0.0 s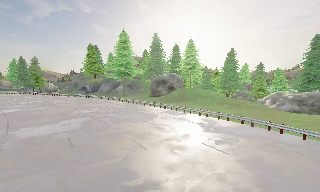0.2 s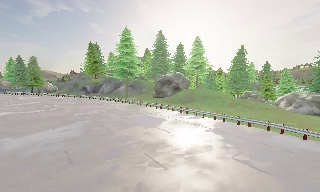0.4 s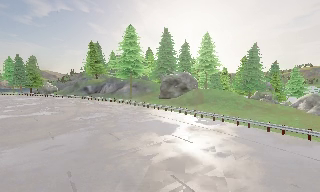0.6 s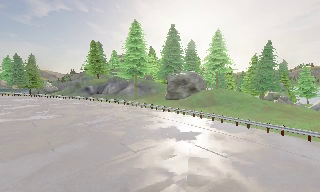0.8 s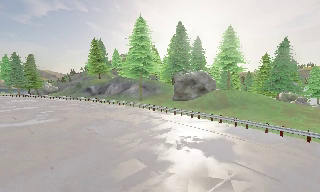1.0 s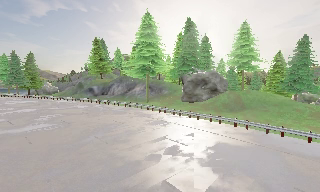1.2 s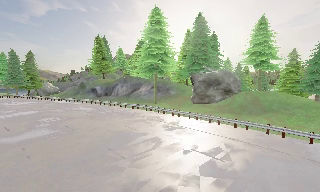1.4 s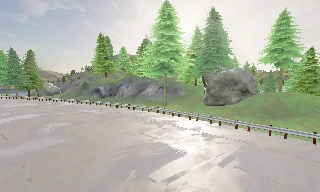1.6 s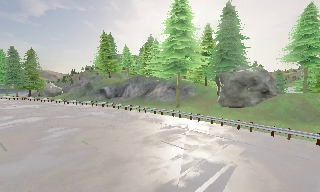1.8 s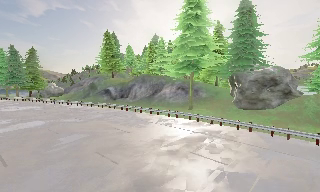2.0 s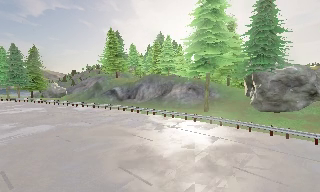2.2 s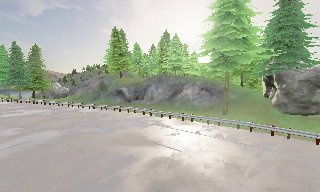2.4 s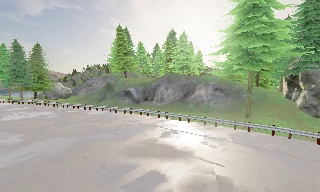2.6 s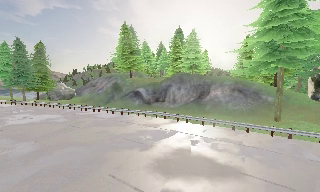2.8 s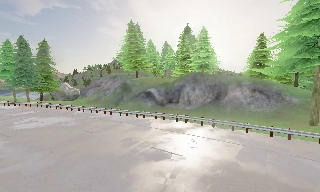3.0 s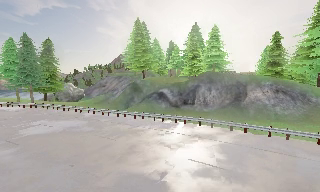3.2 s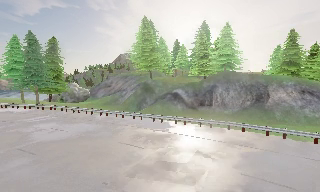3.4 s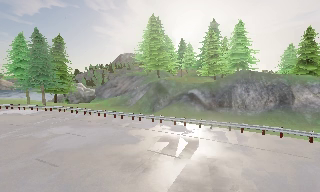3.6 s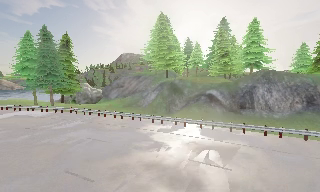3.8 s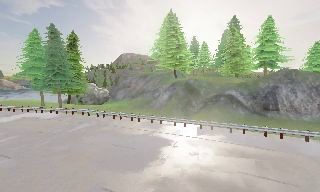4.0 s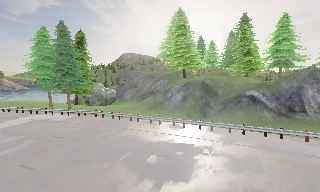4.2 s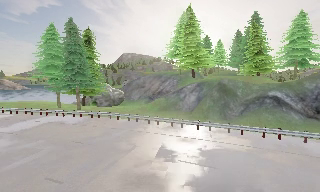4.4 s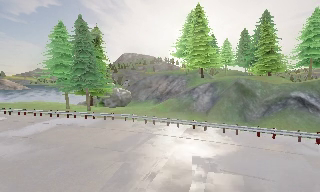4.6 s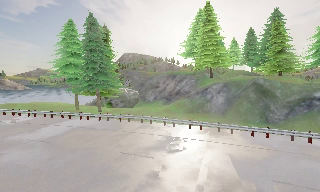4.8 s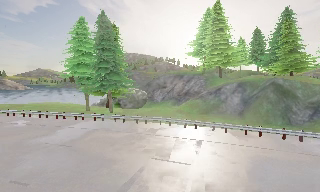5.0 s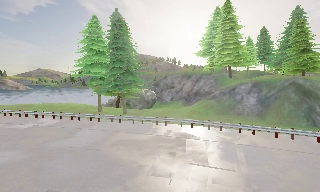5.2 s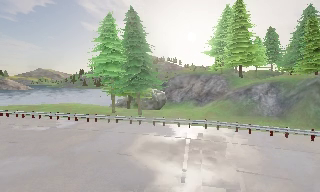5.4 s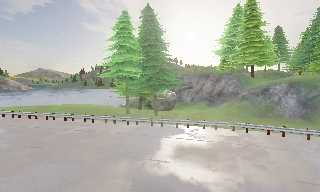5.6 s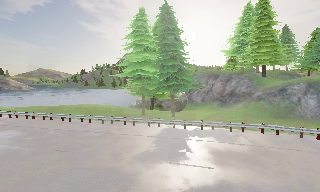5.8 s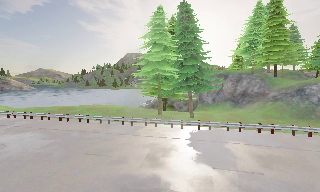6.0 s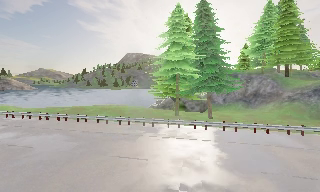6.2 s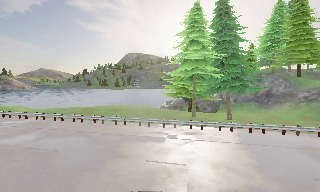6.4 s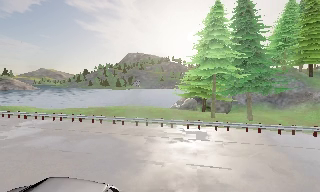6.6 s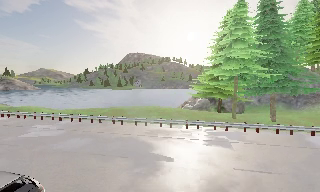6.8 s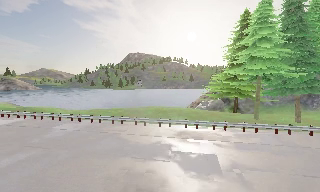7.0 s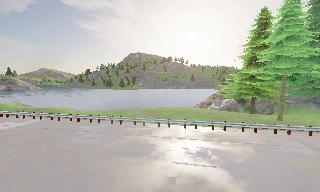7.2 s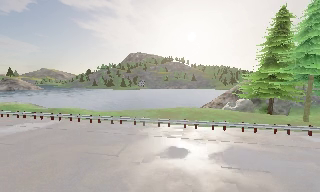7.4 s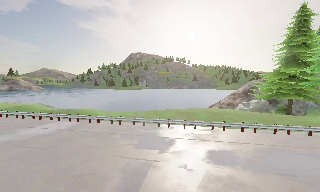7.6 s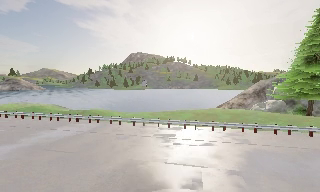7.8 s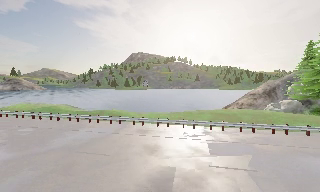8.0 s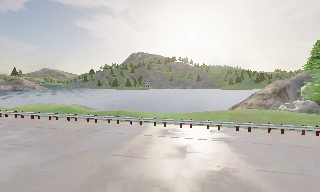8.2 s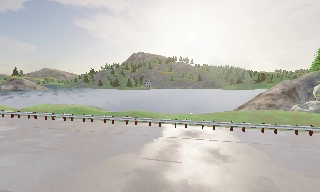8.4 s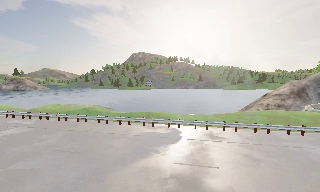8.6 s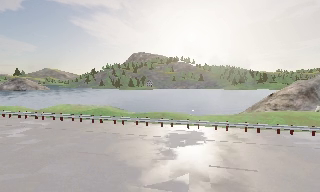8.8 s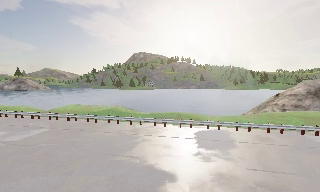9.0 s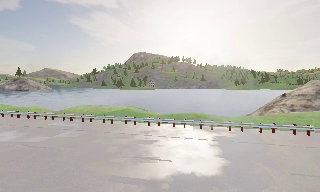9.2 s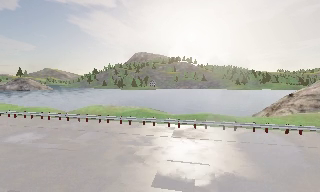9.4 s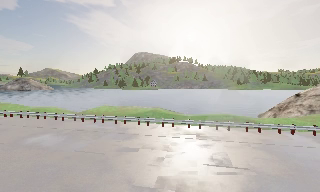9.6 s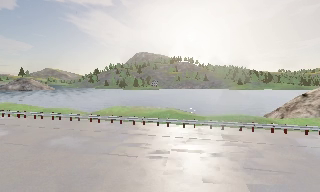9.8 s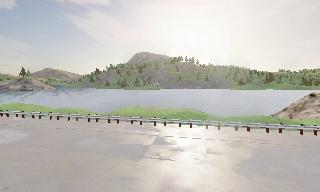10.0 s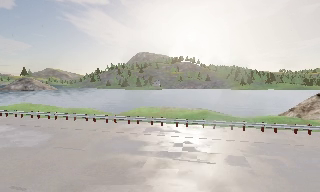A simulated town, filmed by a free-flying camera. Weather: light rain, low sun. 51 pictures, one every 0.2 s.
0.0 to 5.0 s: The camera travels to its left and forward, about 60 m, so close, fixed things drift to the right.
5.0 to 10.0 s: The camera travels to its left, about 50 m, so close, fixed things drift to the right.
The film runs forward here.
